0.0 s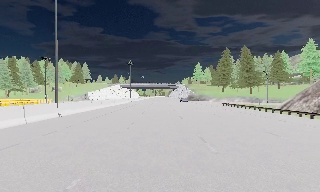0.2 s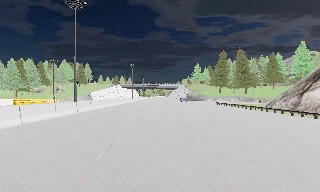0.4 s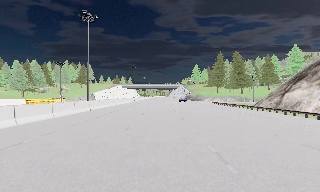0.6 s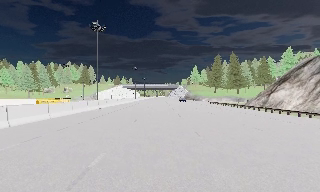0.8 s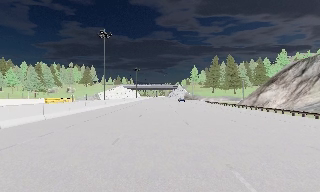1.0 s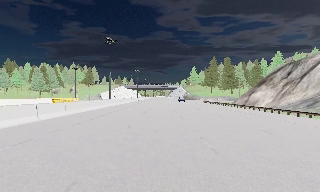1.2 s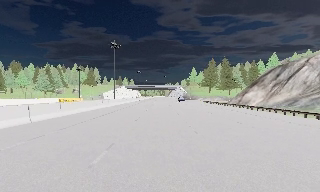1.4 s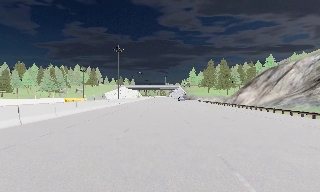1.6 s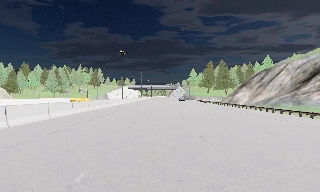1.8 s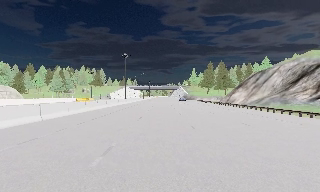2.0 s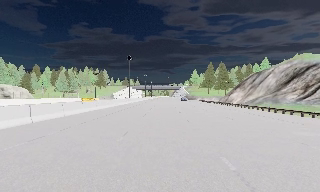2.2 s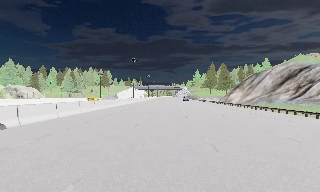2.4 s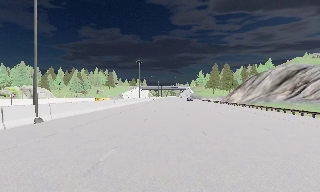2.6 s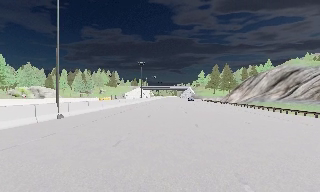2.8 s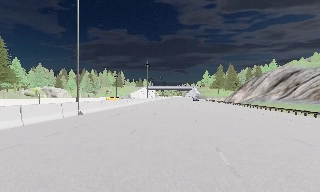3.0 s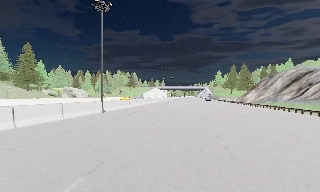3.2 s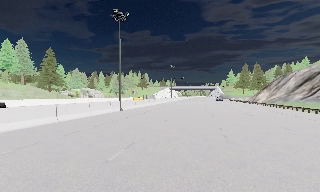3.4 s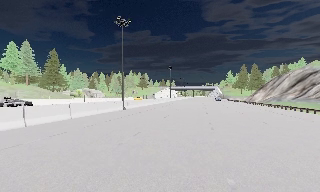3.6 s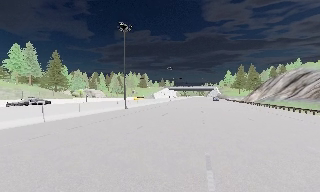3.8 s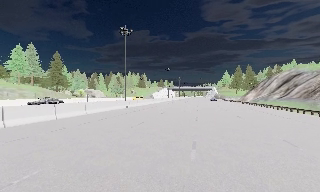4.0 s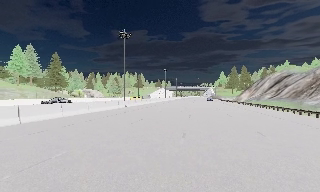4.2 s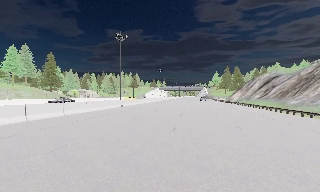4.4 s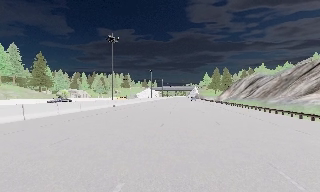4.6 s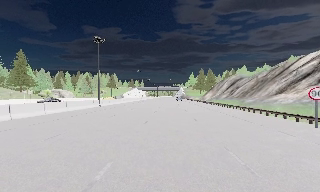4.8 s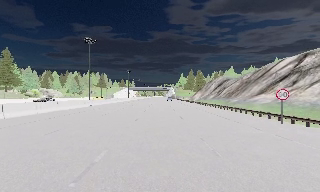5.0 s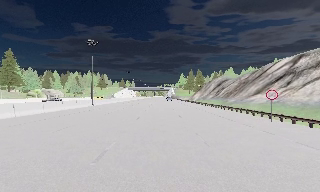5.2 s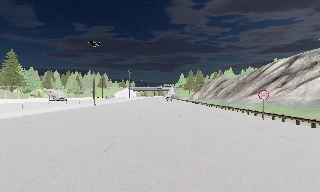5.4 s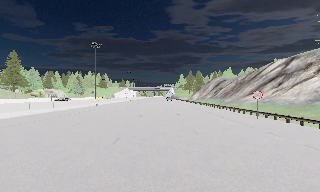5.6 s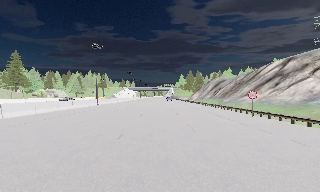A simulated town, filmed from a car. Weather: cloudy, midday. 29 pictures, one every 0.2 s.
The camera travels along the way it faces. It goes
backward.
0.0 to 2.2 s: The camera travels backward, about 30 m, so what stands in front gets smaller.
2.2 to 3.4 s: The camera pans to its left, which is counterclockwise from overhead, by about 10 degrees. It travels backward, about 11 m, so what stands in front gets smaller.
3.4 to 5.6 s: The camera pans to its right, which is clockwise from overhead, by about 15 degrees. It travels backward, about 12 m, so what stands in front gets smaller. It loses speed.
The film runs backward here.
